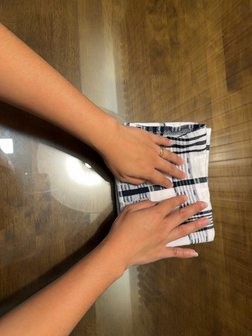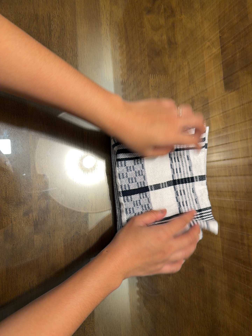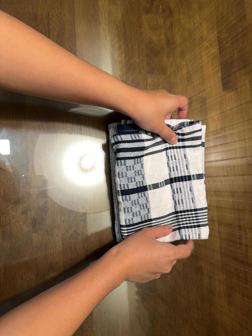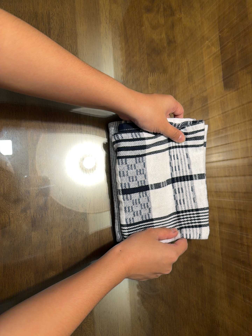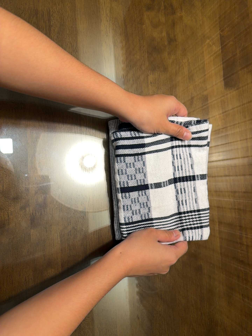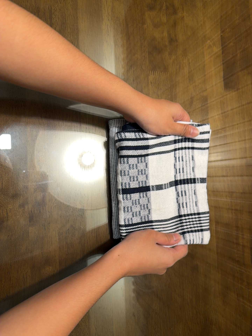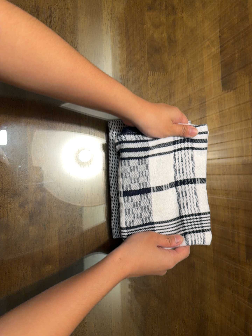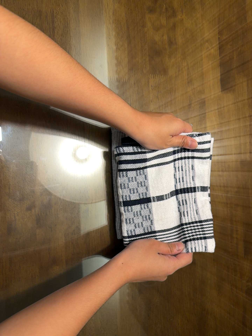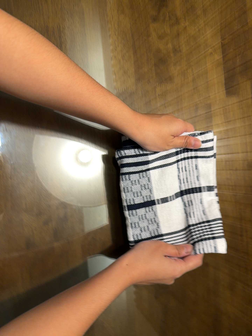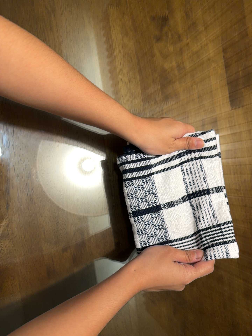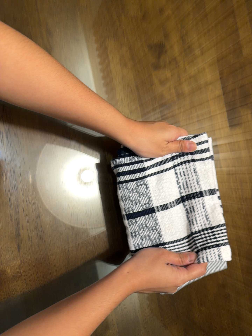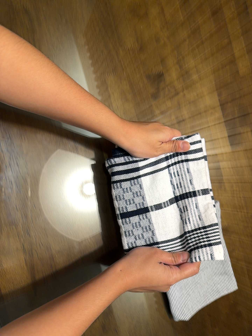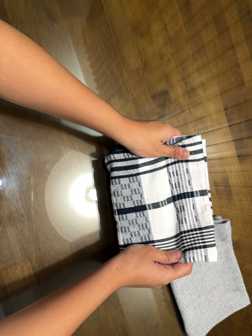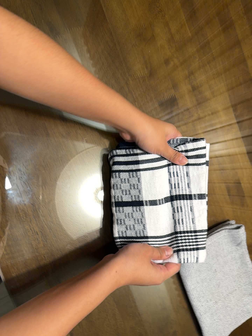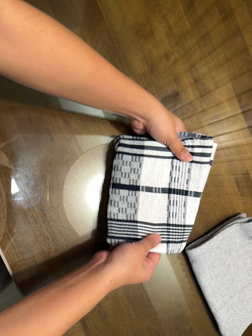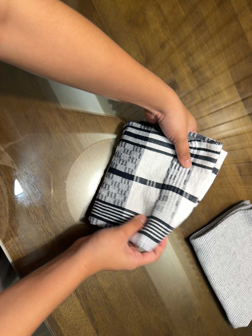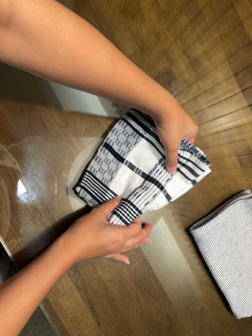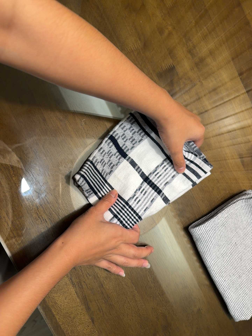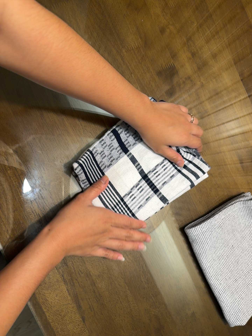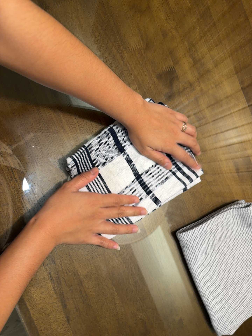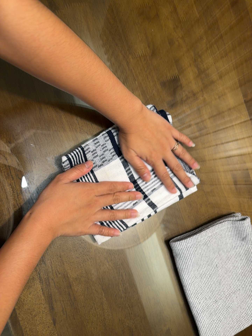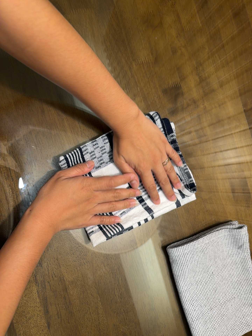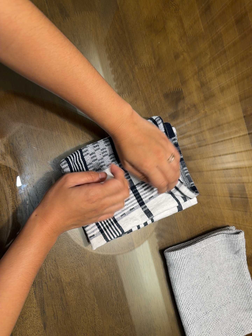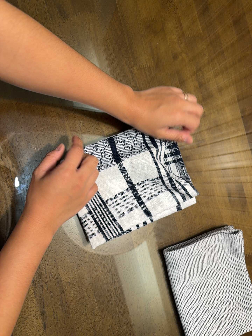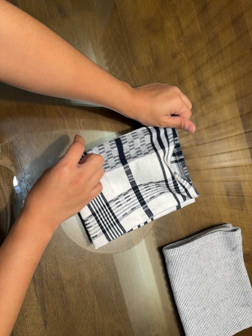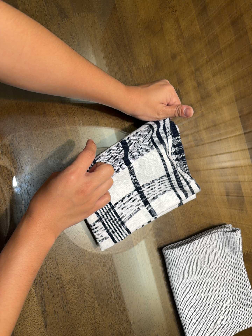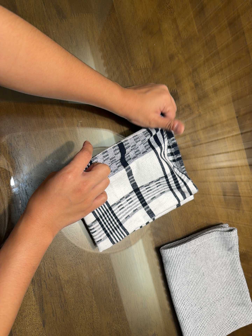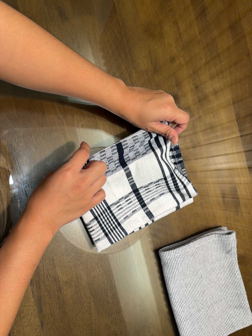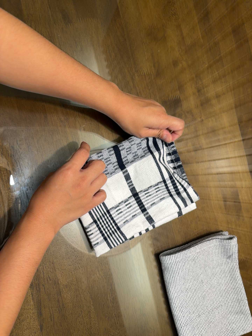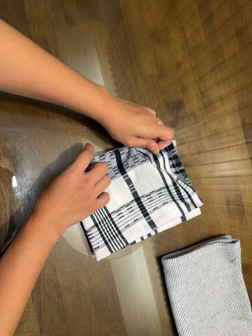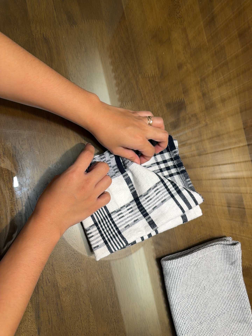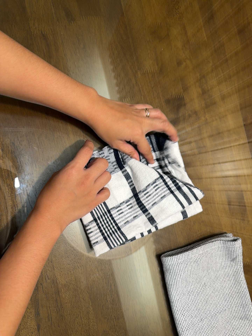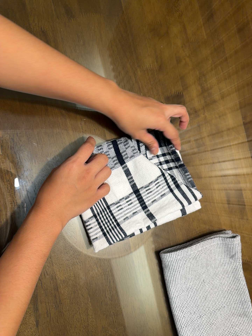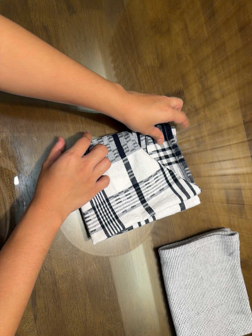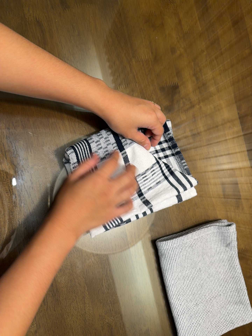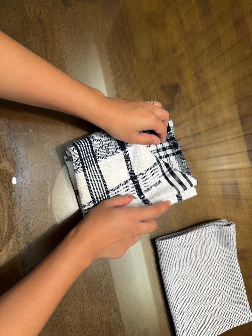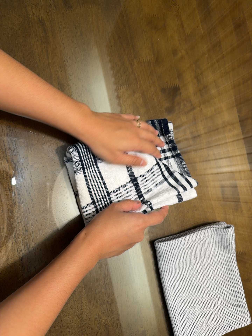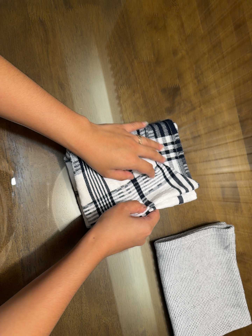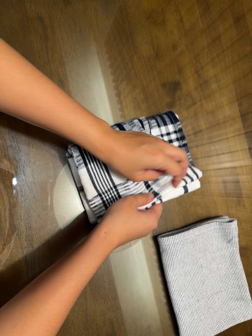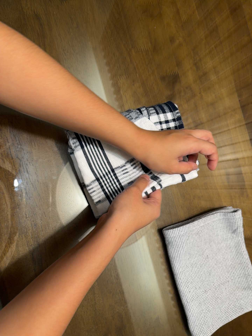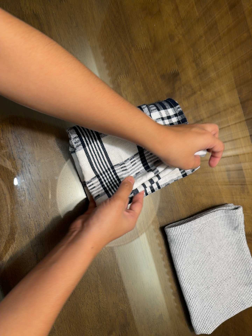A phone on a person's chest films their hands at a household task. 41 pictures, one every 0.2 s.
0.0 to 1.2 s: The camera keeps its place and its aim.
1.2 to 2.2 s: The camera travels toward the top of its view and to its left, about 22 cm, so close, fixed things drift downward. It rolls about its line of sight by about 15 degrees, and the scene rotates counterclockwise.
2.2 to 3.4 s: The camera travels toward the top of its view, about 6 cm. It rolls about its line of sight by about 10 degrees, and the scene rotates counterclockwise.
3.4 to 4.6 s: The camera rolls about its line of sight by about 10 degrees, and the scene rotates clockwise.
4.6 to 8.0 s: The camera shifts only a little, or ends up much as it began.
The film runs backward here.
